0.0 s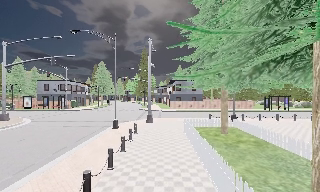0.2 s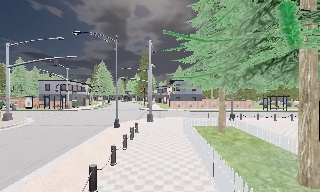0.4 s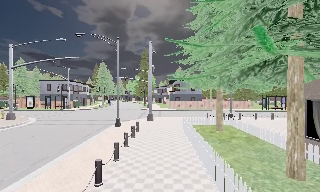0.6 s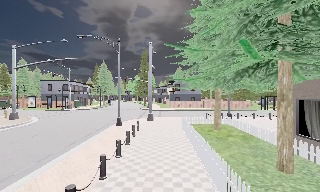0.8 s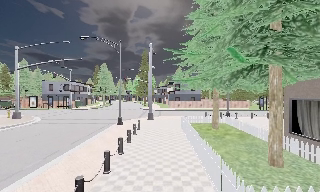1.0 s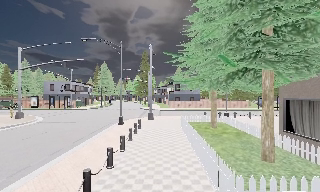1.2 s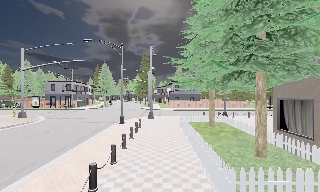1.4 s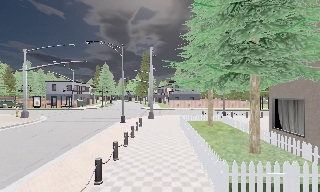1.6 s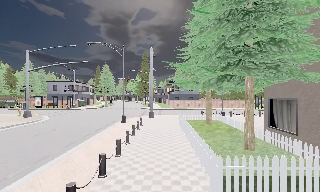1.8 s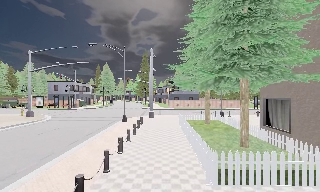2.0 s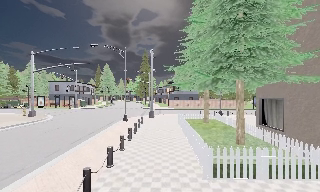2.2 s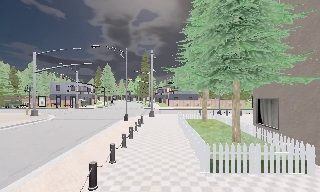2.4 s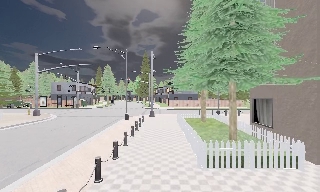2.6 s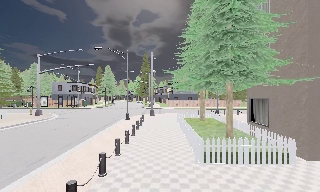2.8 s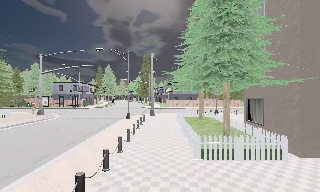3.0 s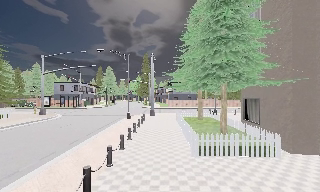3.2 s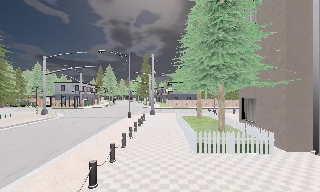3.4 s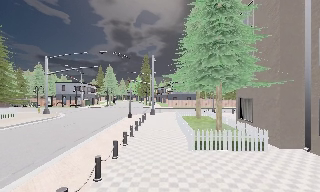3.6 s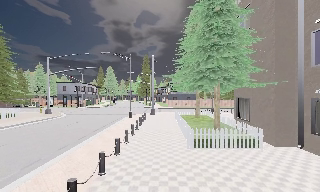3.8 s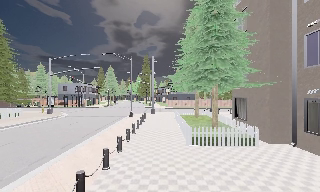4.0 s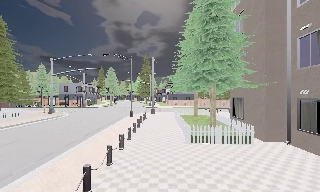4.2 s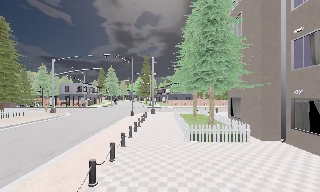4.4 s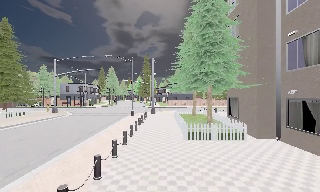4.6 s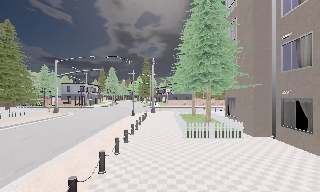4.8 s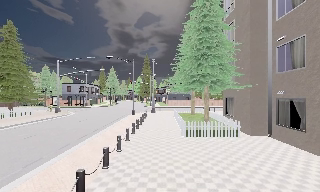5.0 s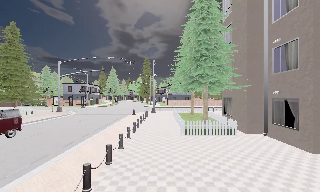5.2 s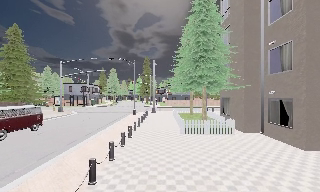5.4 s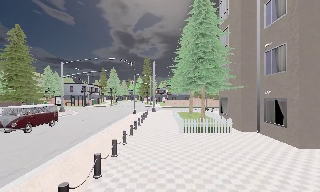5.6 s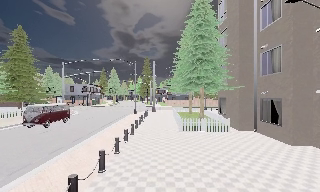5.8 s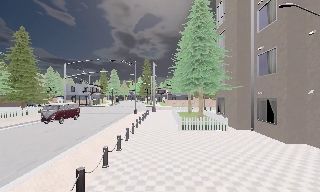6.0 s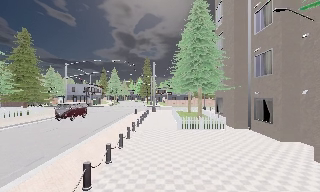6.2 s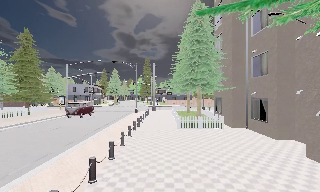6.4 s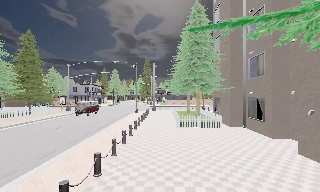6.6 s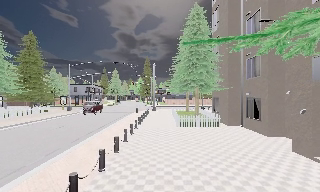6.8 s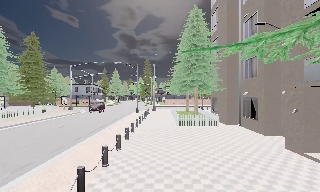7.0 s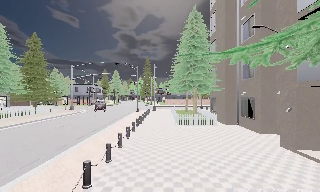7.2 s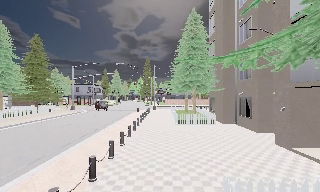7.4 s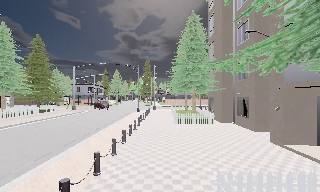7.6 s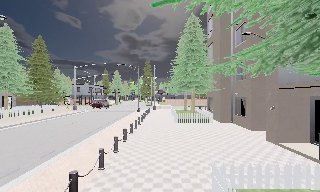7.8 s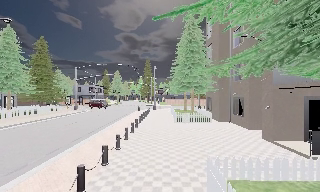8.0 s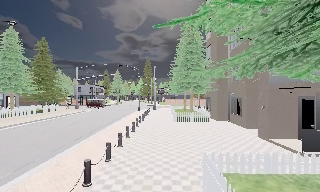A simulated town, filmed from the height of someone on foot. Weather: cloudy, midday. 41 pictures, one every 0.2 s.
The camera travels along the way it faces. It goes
backward.
0.0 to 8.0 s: The camera travels backward, about 14 m, so what stands in front gets smaller.
The film runs backward here.
